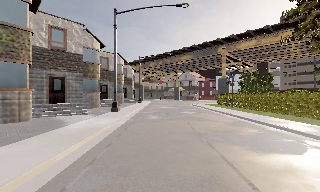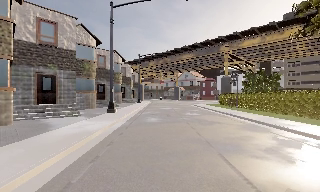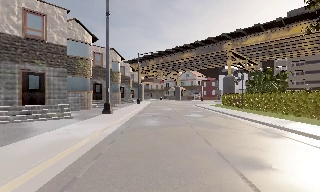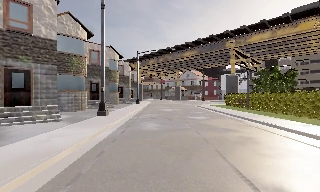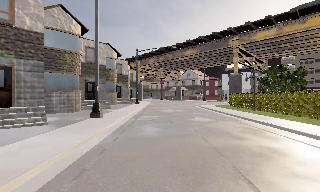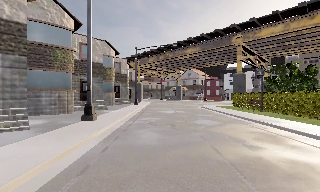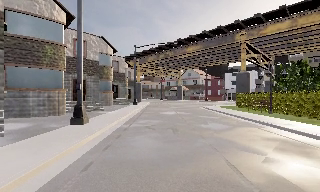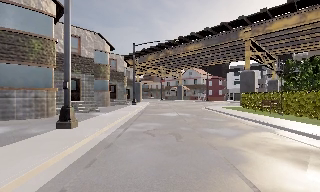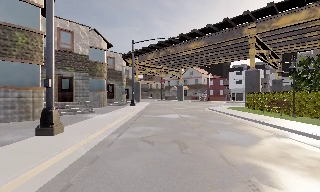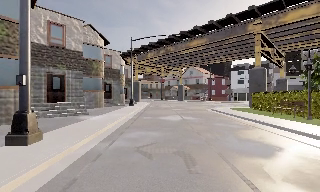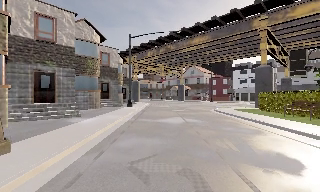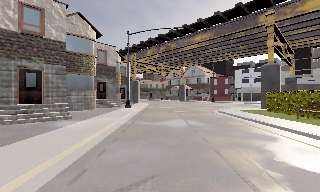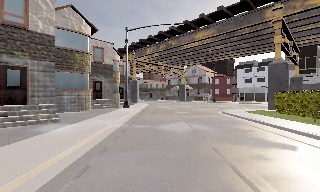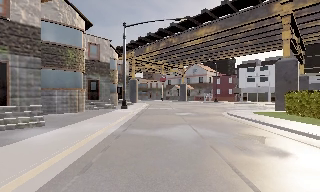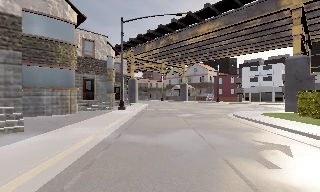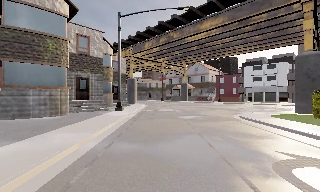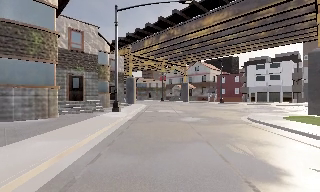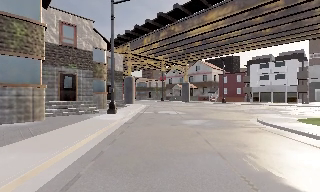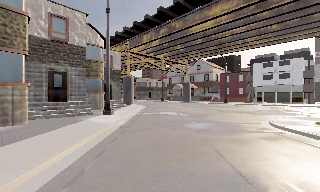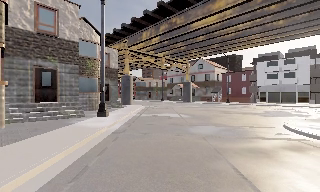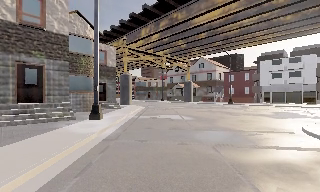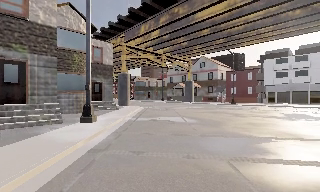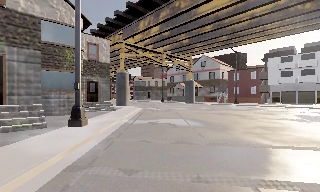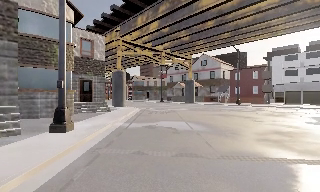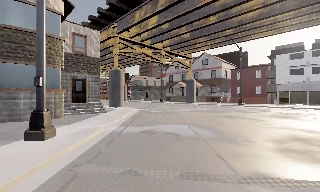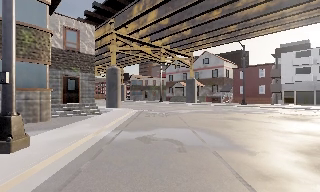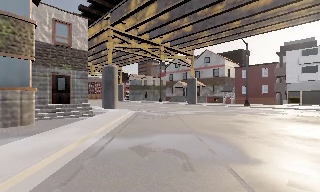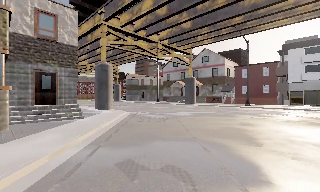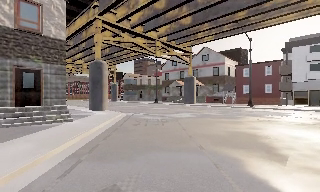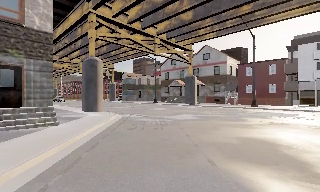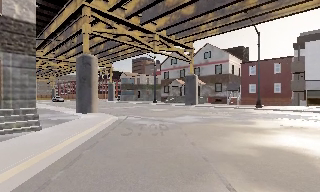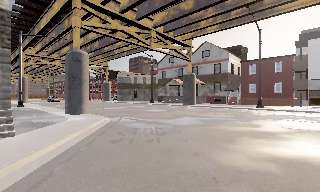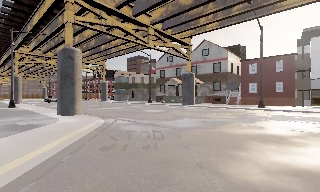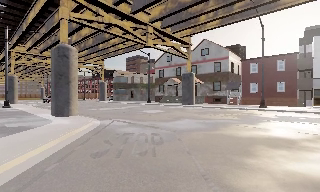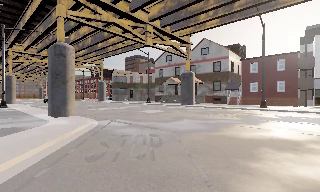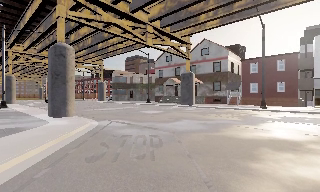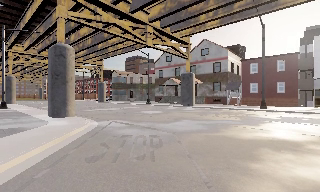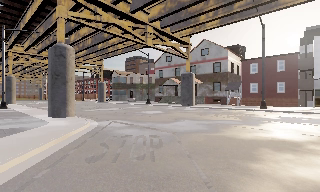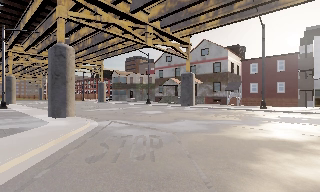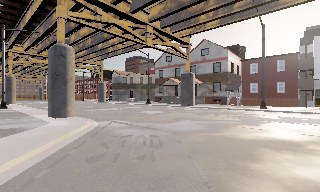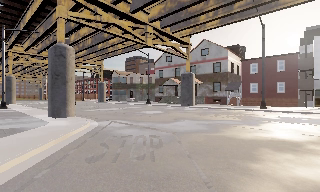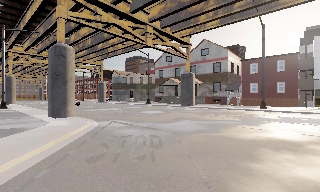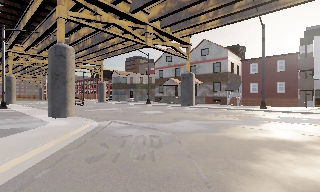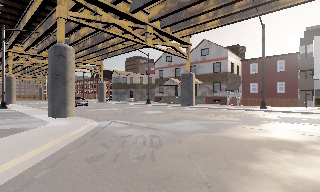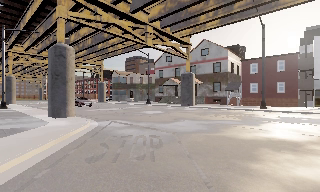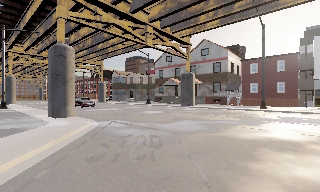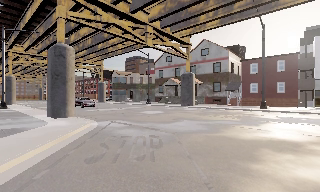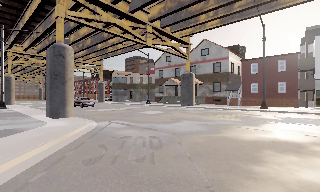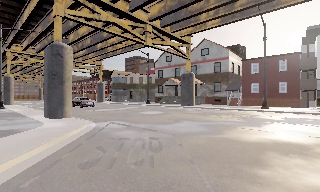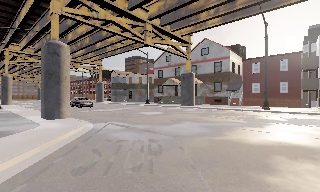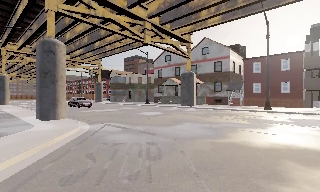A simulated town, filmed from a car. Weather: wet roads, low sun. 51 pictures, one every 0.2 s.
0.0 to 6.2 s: The camera travels forward, about 40 m, so what stands in front looms larger.
6.2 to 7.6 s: The camera travels forward, about 1.5 m, so what stands in front looms larger. It loses speed.
7.6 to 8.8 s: The camera keeps its place and its aim.
8.8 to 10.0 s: The camera travels forward, about 1 m, so what stands in front looms larger. It gains speed.
The film runs forward here.
